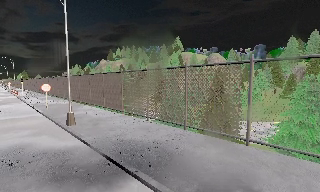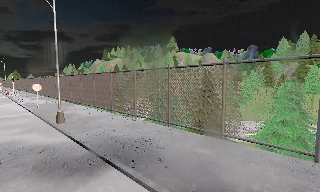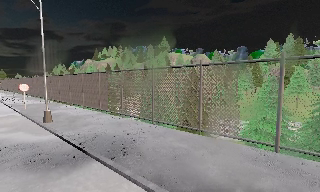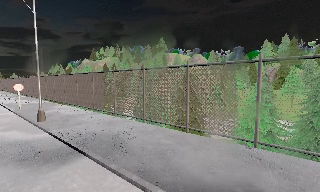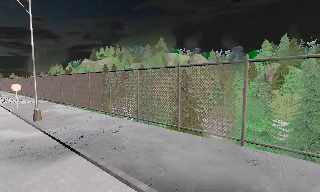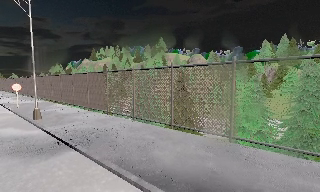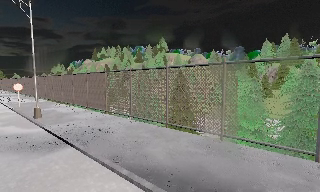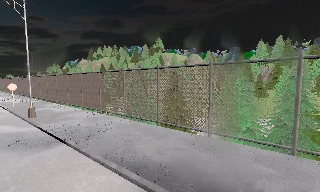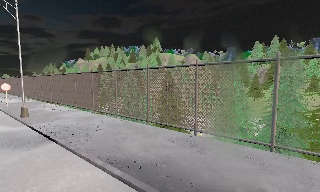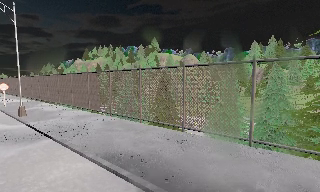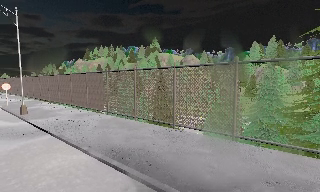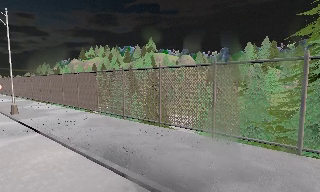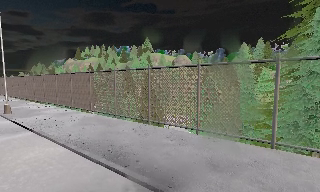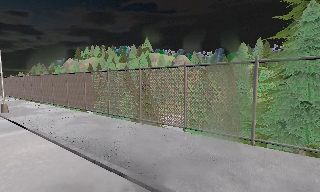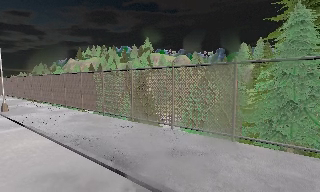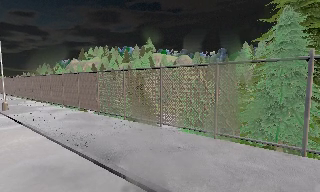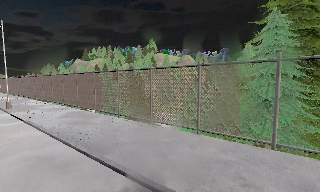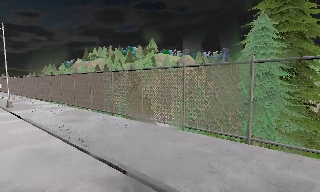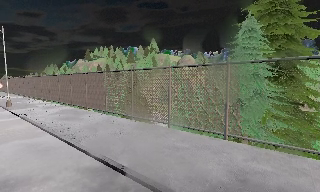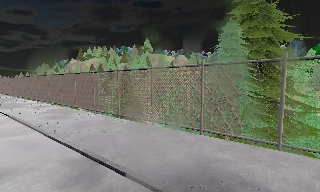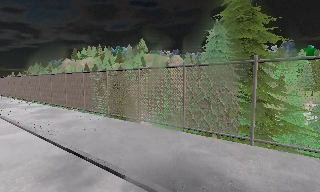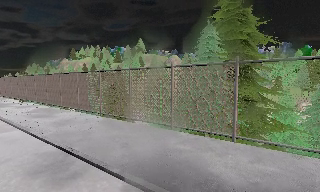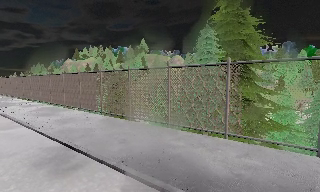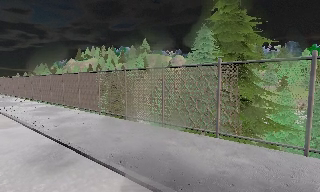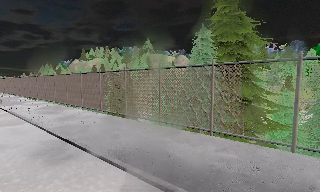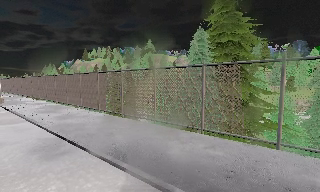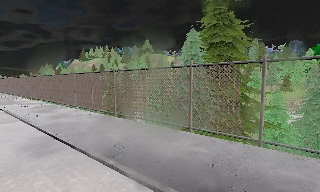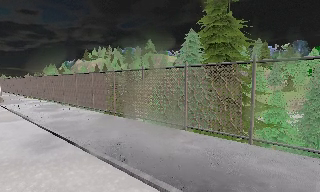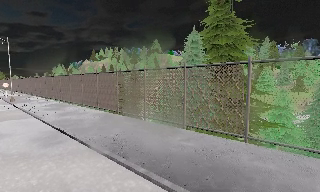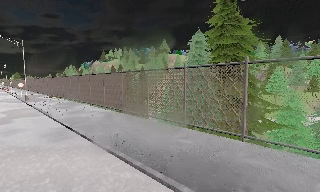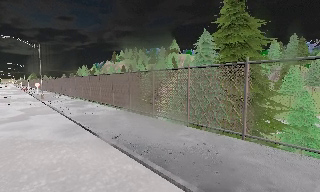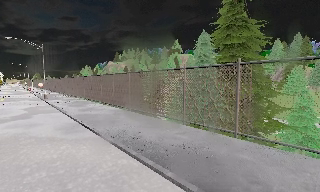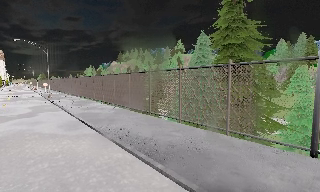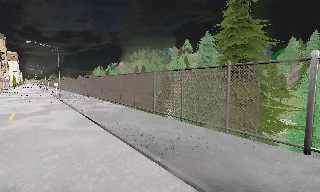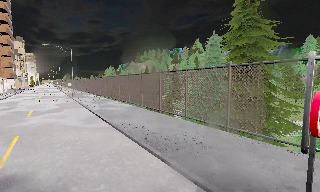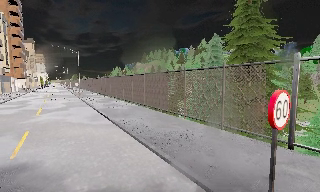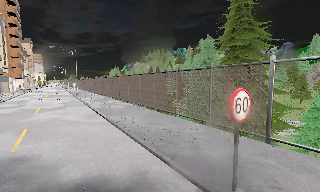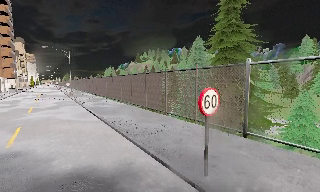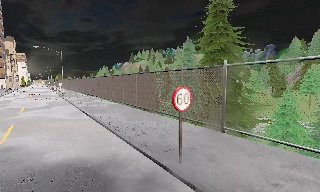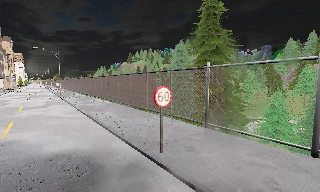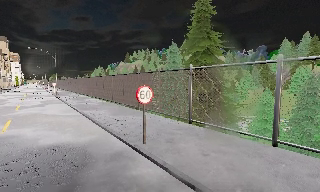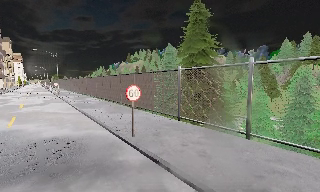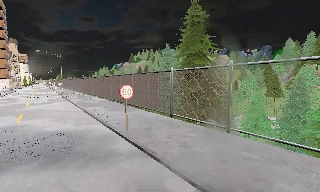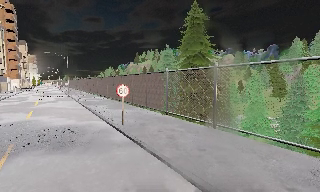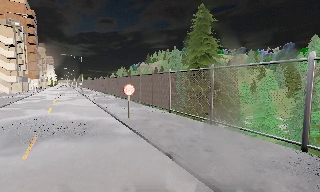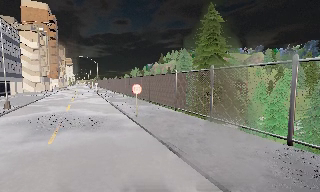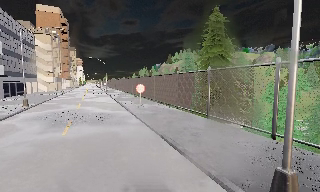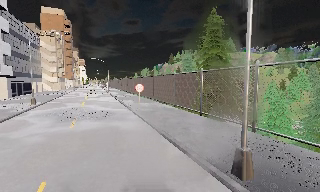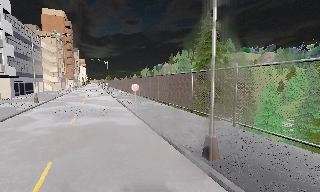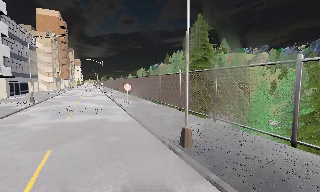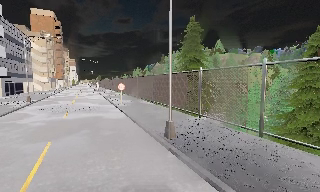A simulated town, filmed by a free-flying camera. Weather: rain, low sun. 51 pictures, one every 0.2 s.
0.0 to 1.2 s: The camera travels to its right and backward, about 3 m, so close, fixed things drift to the left. It loses speed.
1.2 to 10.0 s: The camera pans to its left, which is counterclockwise from overhead, by about 25 degrees. It travels backward and to its right, about 30 m, so what stands in front gets smaller.
The film runs backward here.
